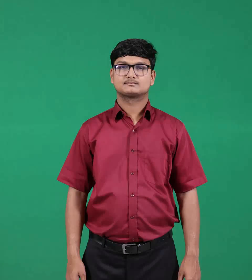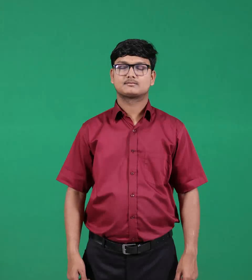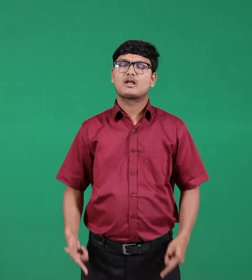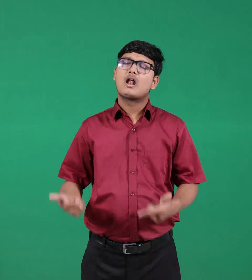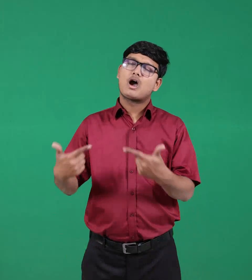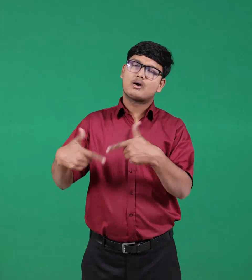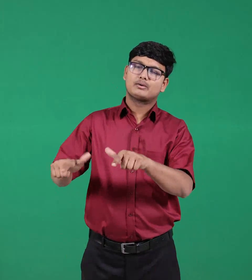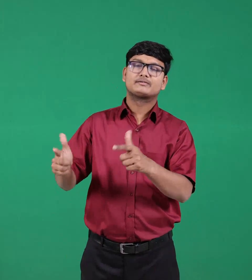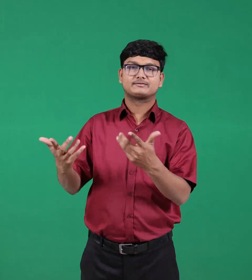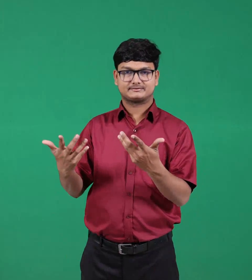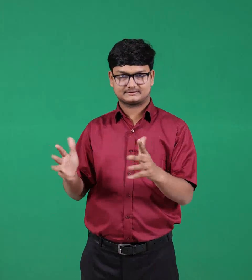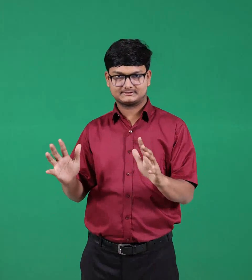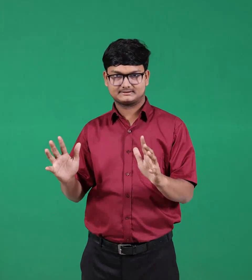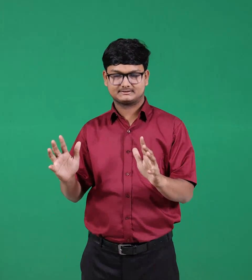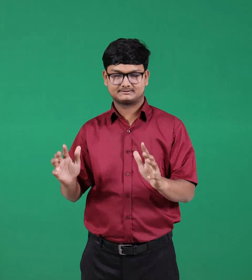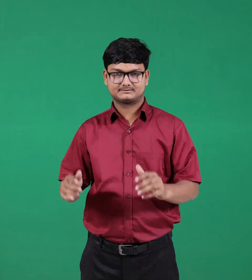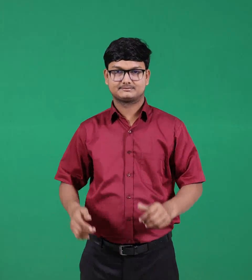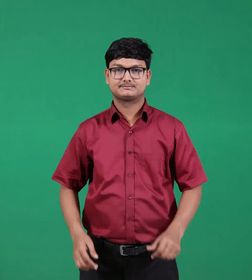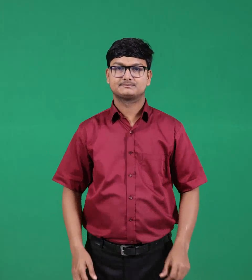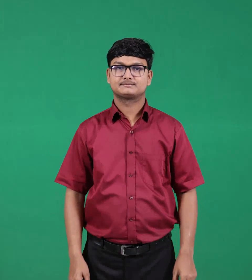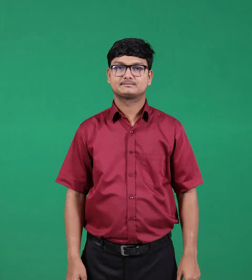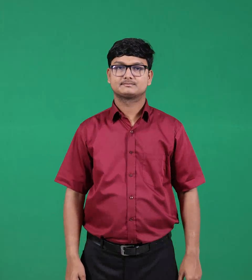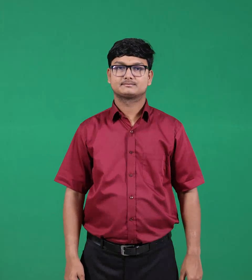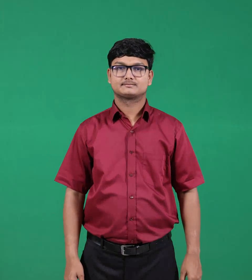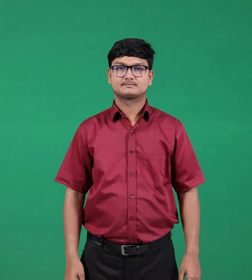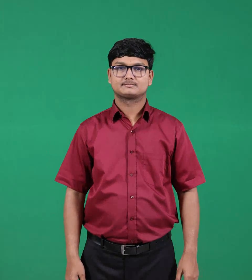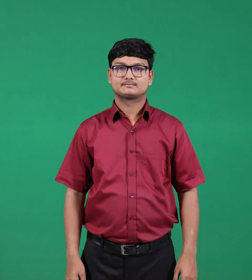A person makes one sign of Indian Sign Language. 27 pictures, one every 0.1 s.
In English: allowed
